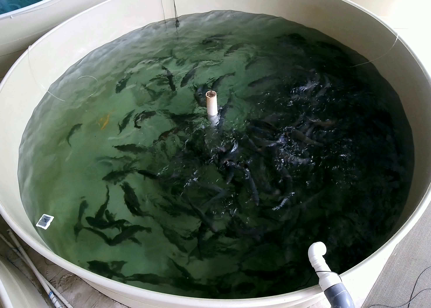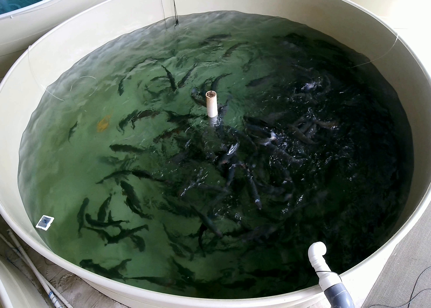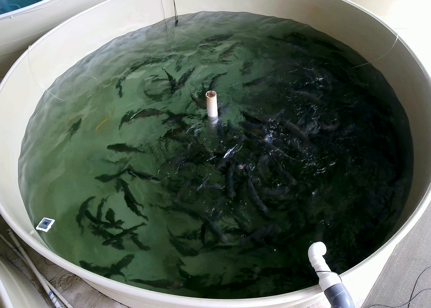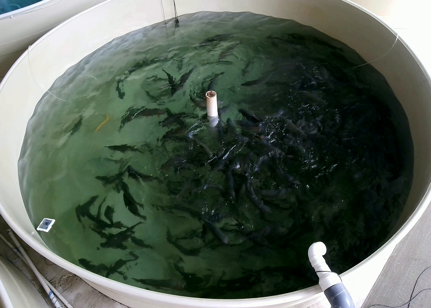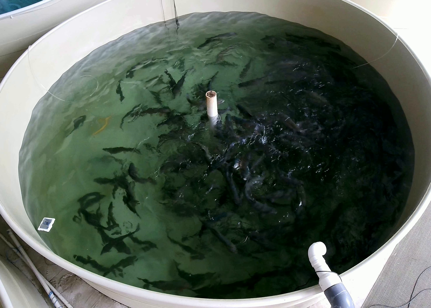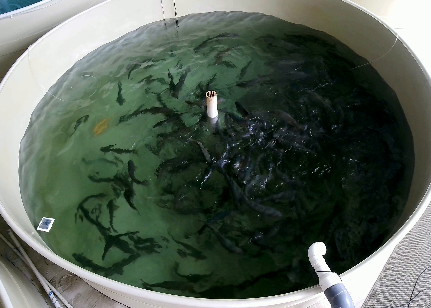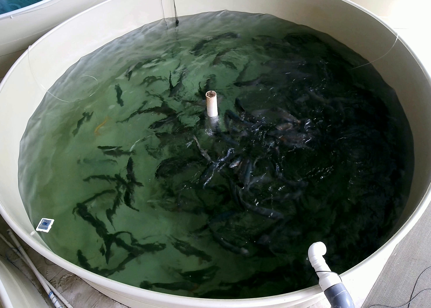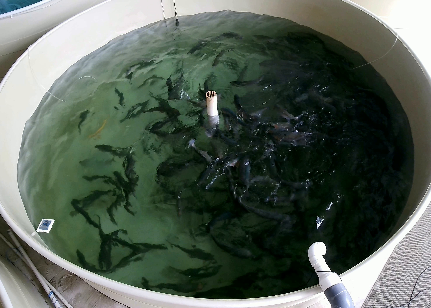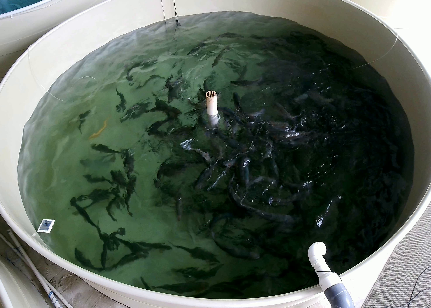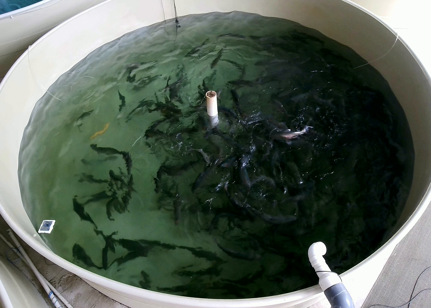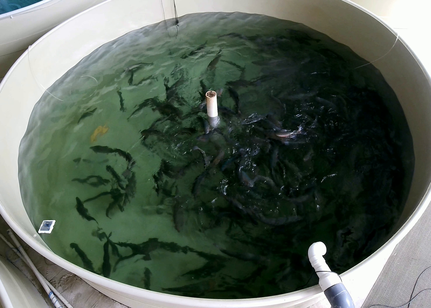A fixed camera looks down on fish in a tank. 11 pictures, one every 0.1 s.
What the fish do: Weak feeding.
